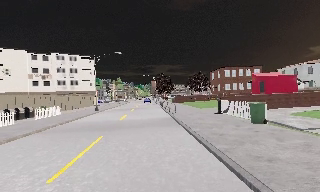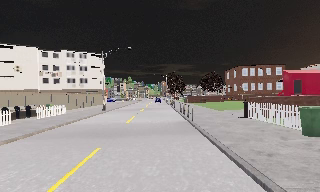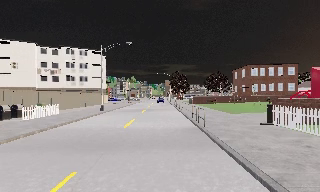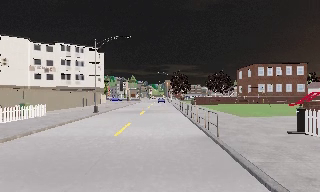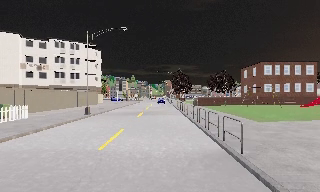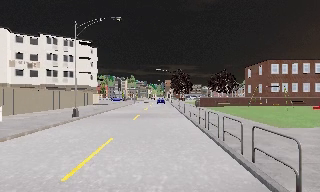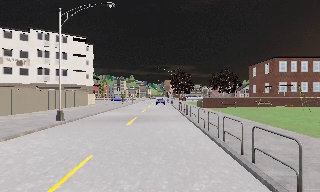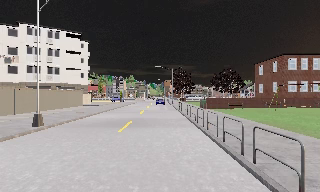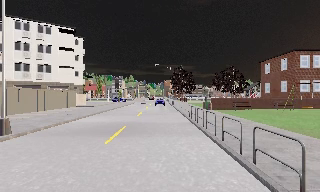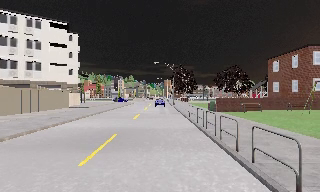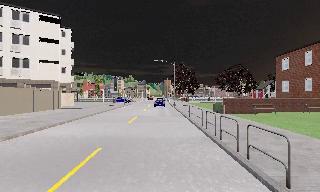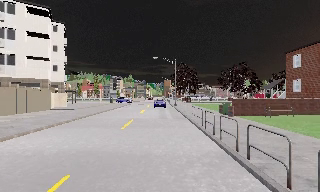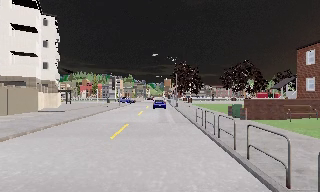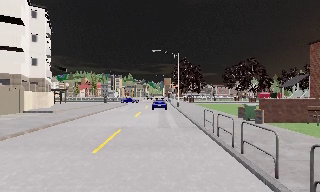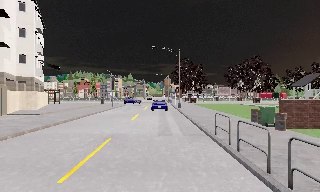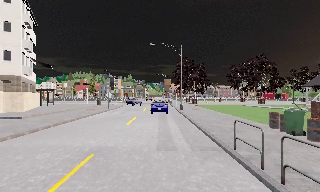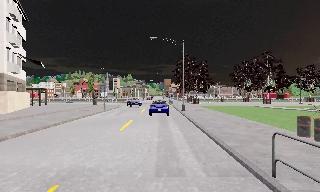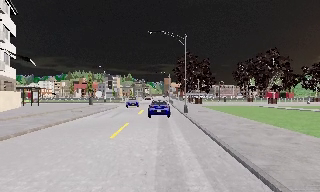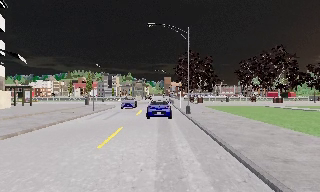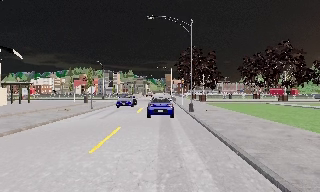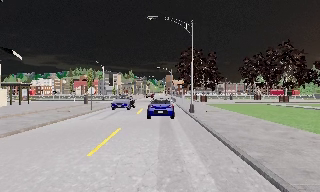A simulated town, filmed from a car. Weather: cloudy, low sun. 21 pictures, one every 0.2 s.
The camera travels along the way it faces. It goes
forward.
0.0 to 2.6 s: The camera travels forward, about 25 m, so what stands in front looms larger.
2.6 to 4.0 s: The camera travels forward, about 9 m, so what stands in front looms larger. It loses speed.
The film runs forward here.
